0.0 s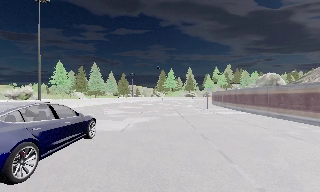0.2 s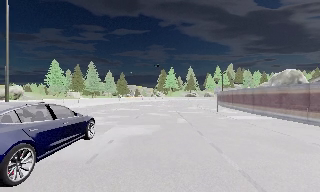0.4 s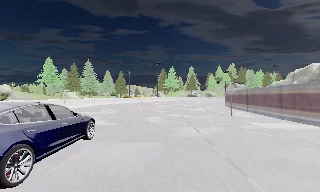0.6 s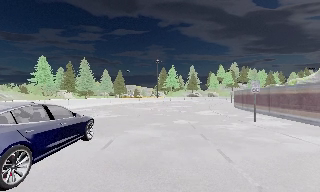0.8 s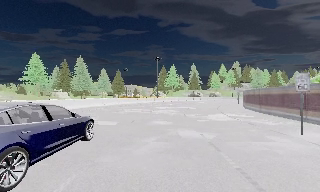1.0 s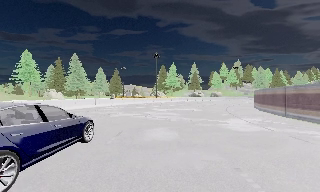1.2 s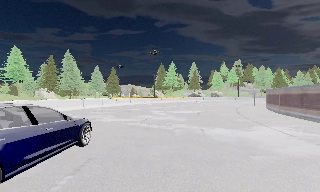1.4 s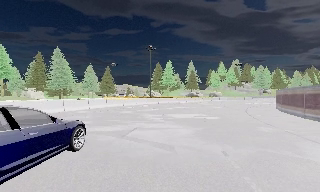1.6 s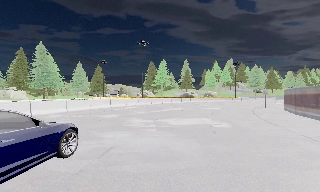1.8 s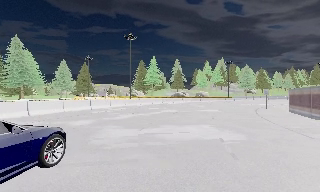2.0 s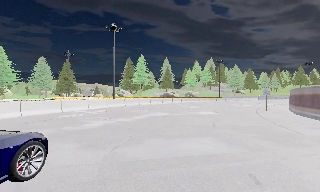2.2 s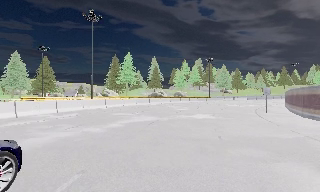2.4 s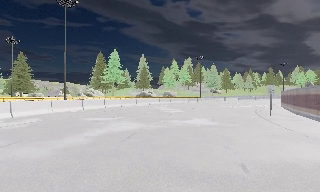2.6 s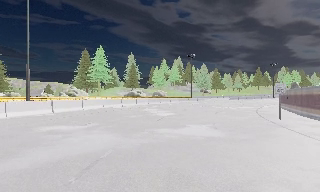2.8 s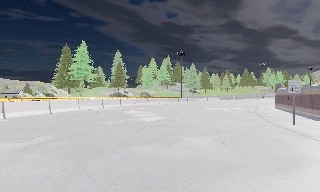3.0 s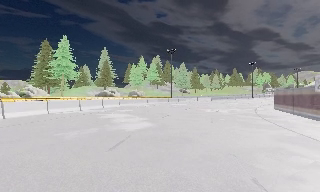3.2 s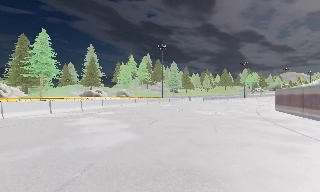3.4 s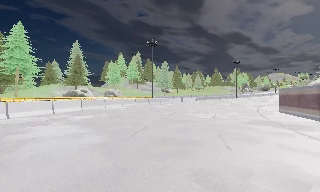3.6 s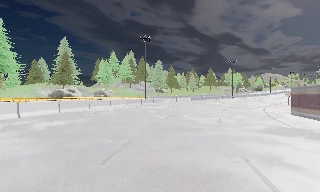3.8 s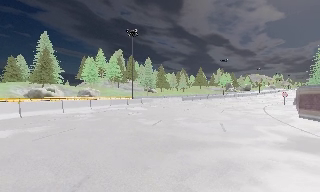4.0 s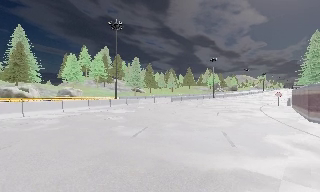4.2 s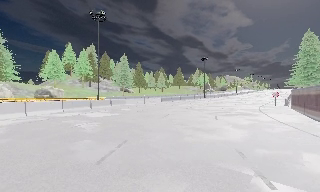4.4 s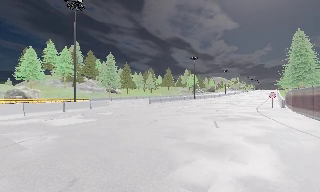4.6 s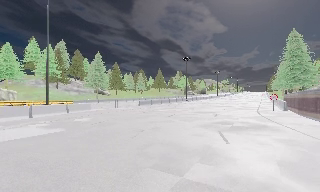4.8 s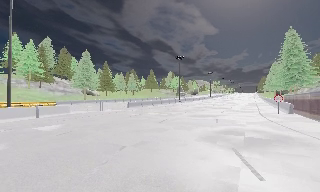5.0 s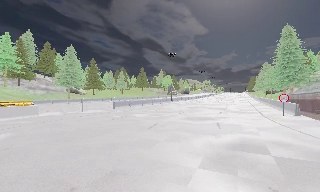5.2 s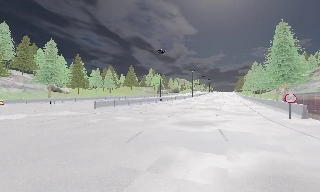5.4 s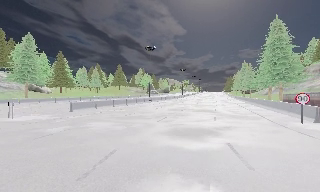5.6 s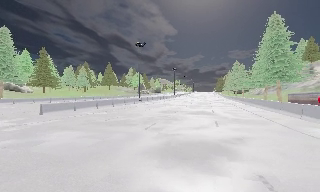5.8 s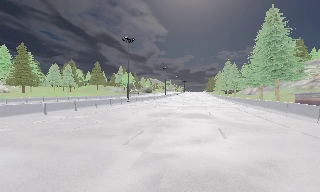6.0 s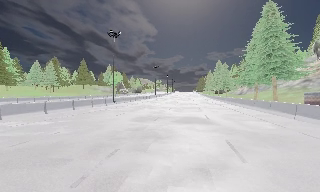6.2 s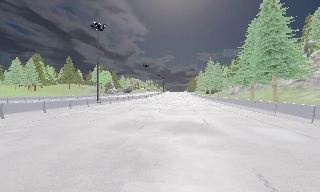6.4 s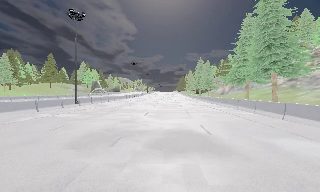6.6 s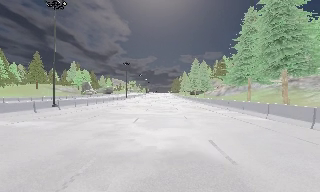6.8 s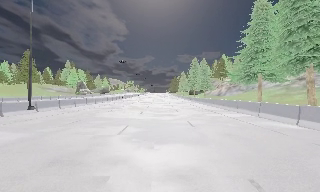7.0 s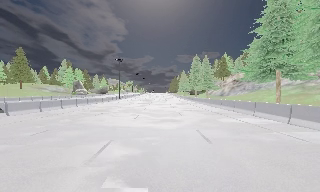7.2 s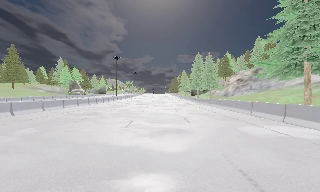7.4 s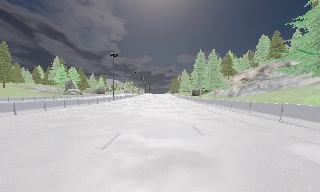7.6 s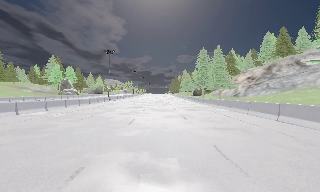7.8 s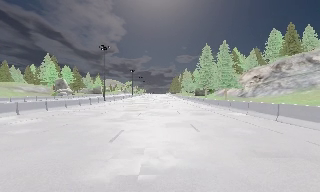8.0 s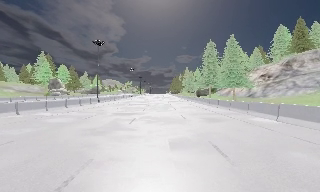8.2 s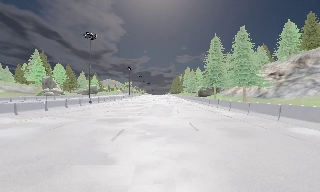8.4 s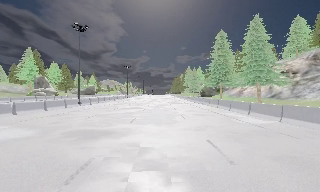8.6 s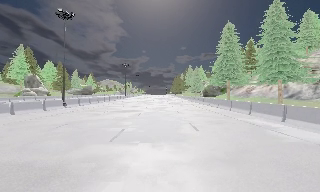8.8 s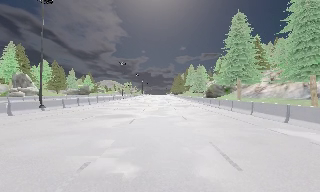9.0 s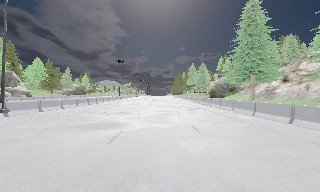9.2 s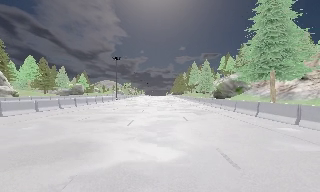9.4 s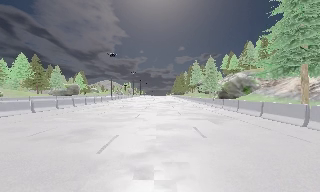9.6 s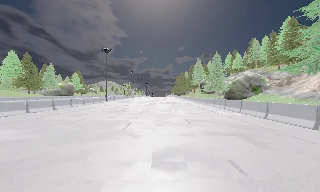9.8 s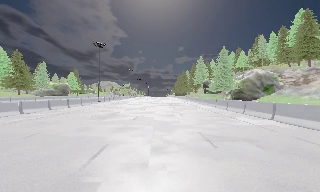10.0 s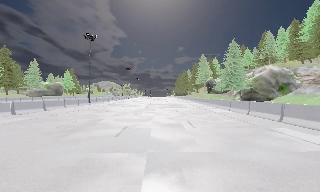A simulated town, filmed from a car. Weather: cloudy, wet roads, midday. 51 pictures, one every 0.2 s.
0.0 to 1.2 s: The camera travels forward, about 20 m, so what stands in front looms larger.
1.2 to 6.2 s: The scene slides to the left, as the camera pans about 85 degrees to its right. It travels forward, about 65 m.
6.2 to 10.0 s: The camera travels forward, about 65 m, so what stands in front looms larger.
The film runs forward here.
